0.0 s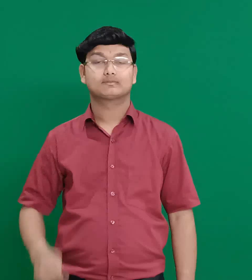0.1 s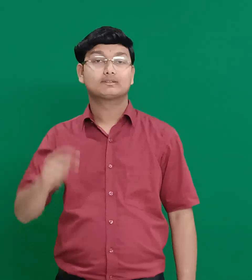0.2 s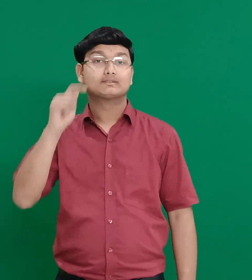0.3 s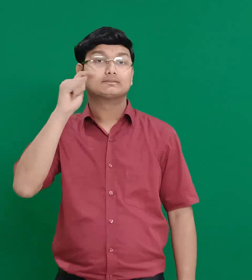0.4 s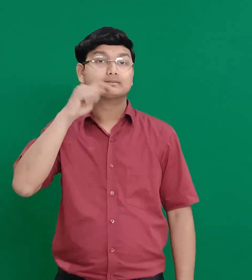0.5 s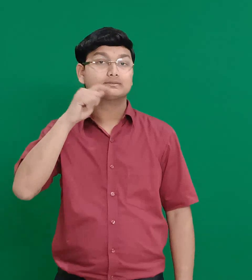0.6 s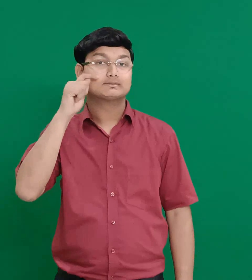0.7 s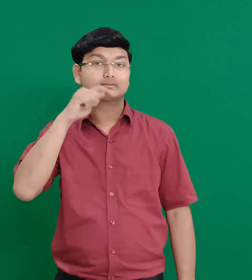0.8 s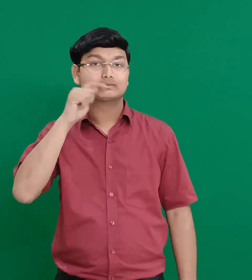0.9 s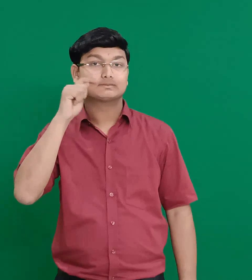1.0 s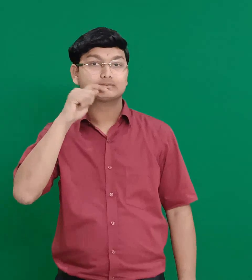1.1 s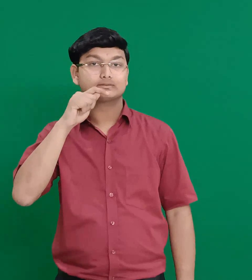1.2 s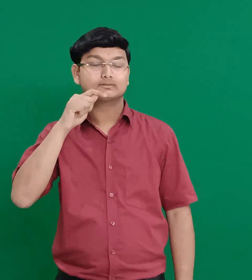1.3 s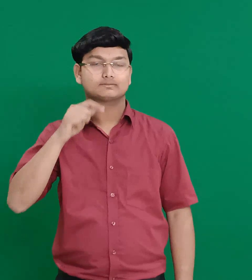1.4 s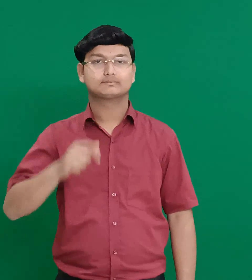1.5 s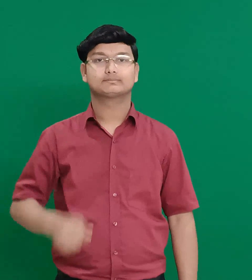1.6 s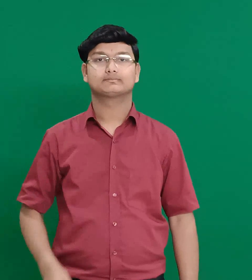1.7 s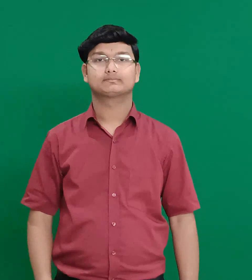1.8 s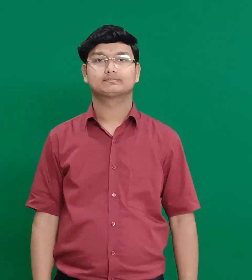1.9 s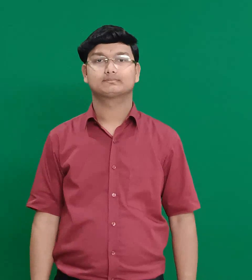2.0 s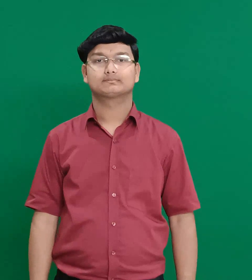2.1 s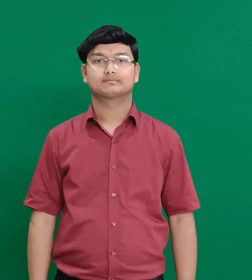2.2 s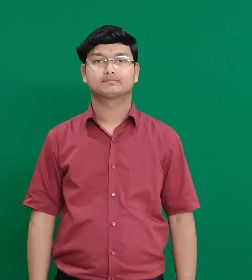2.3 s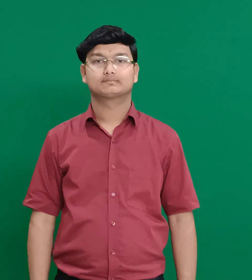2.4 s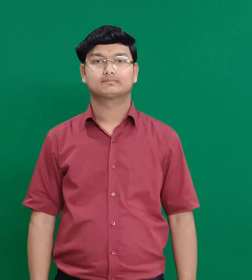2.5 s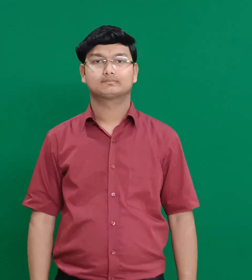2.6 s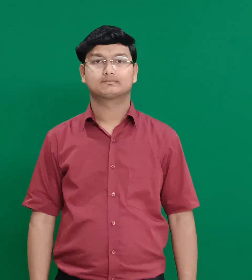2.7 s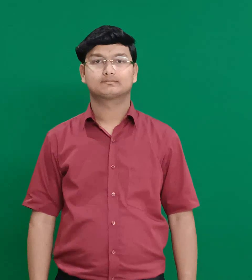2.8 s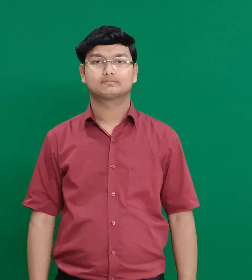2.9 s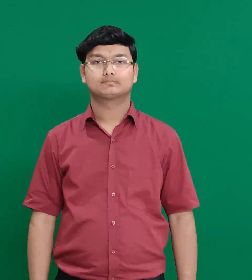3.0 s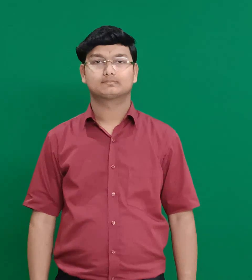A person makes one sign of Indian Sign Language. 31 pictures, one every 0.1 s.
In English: timnah
